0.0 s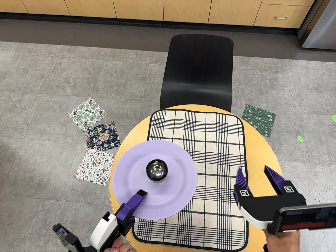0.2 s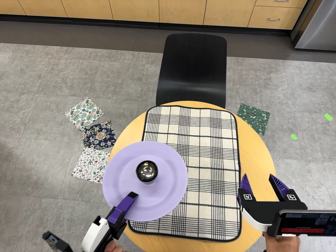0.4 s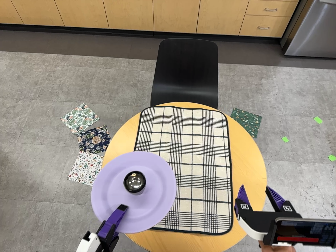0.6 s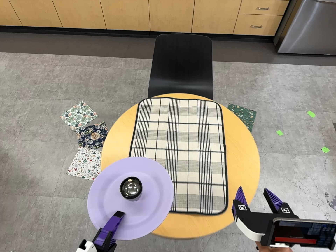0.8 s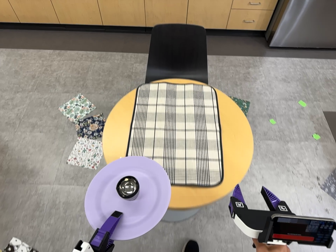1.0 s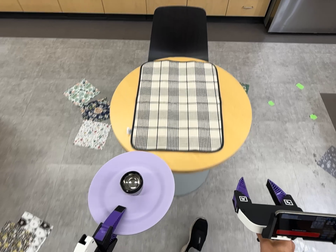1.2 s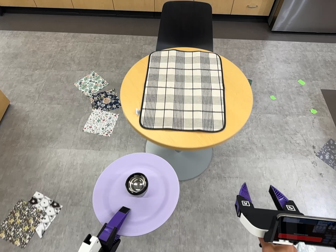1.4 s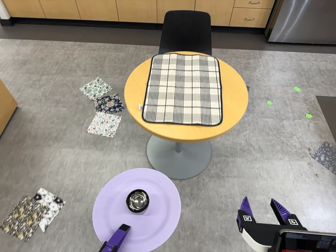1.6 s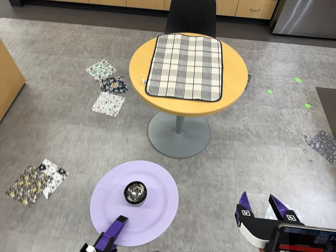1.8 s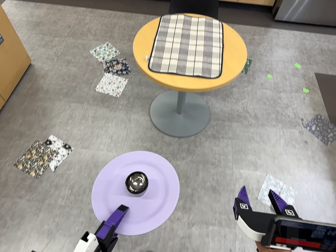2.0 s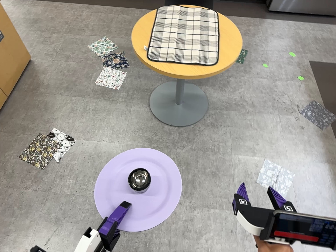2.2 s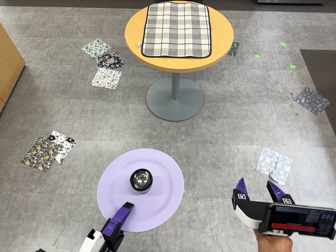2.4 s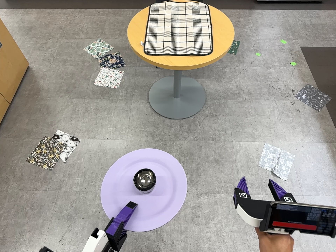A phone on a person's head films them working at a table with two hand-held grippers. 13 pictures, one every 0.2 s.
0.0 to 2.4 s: The camera travels toward the bottom of its view and backward, about 120 cm, so close, fixed things drift upward.
The film runs backward here.
